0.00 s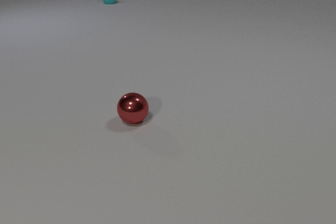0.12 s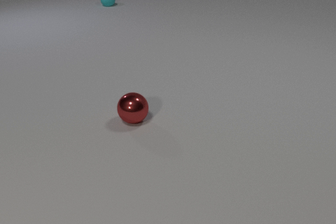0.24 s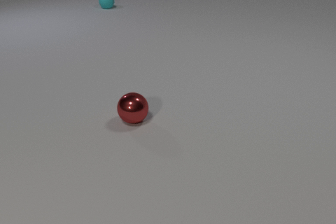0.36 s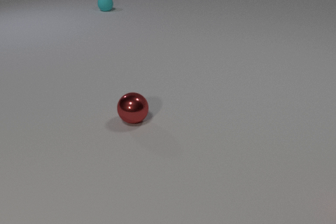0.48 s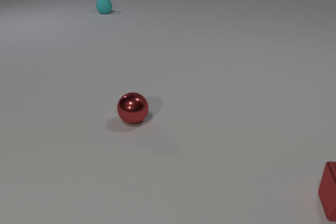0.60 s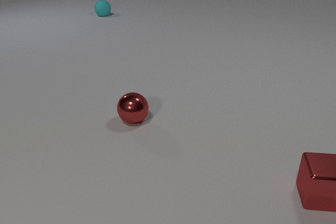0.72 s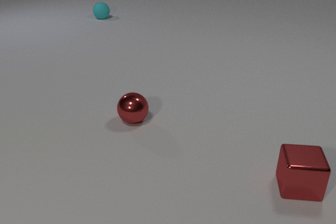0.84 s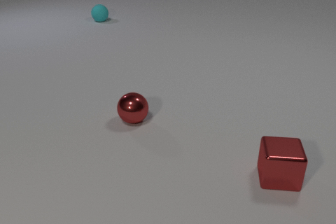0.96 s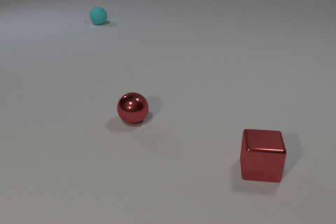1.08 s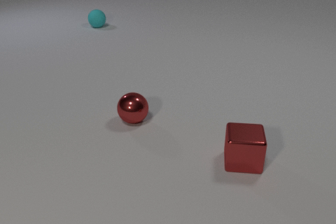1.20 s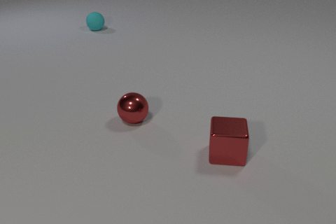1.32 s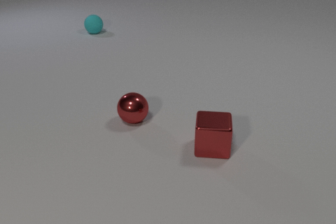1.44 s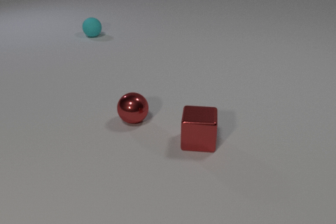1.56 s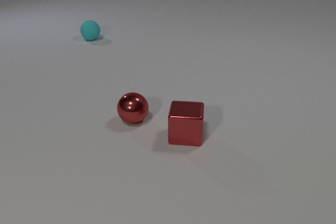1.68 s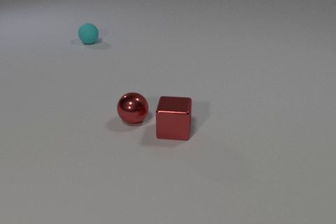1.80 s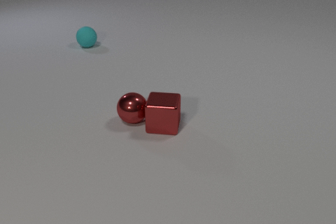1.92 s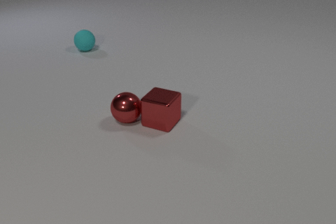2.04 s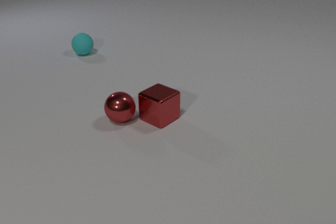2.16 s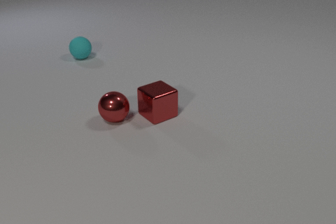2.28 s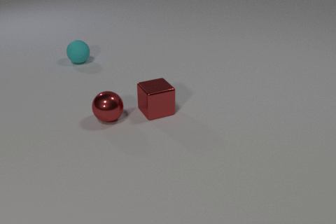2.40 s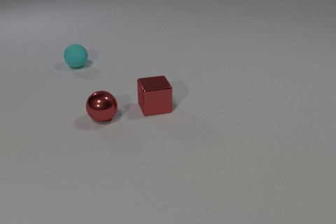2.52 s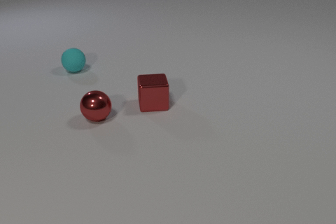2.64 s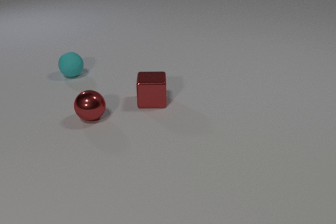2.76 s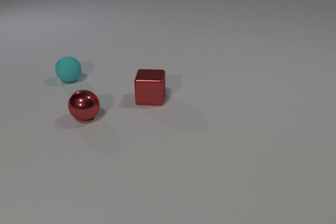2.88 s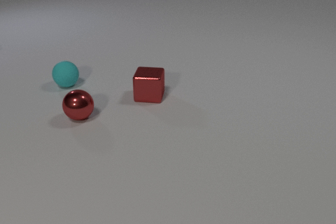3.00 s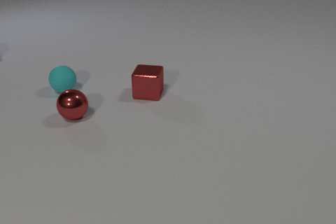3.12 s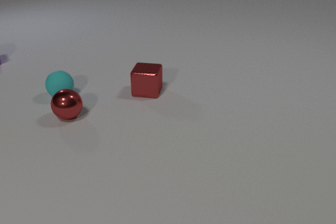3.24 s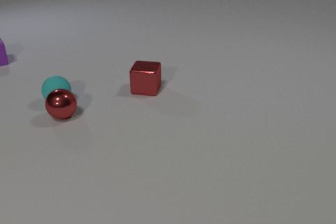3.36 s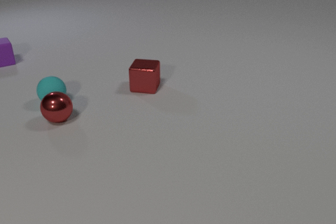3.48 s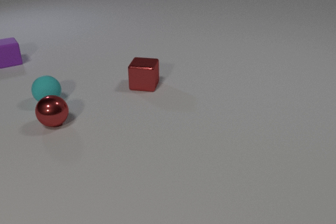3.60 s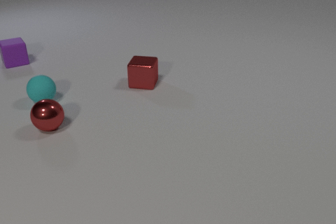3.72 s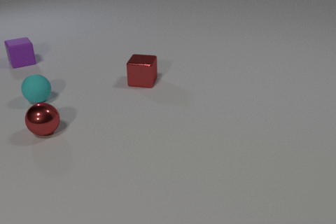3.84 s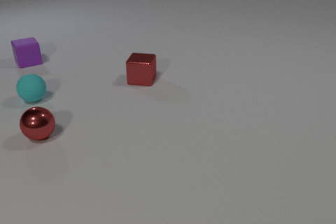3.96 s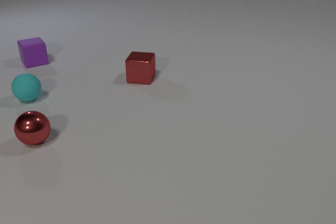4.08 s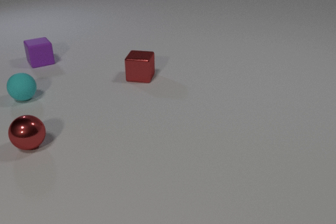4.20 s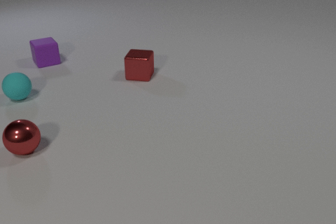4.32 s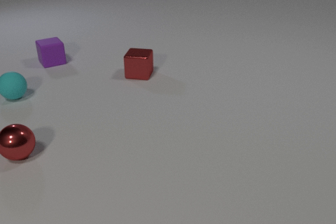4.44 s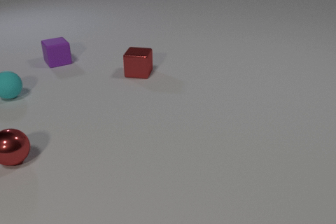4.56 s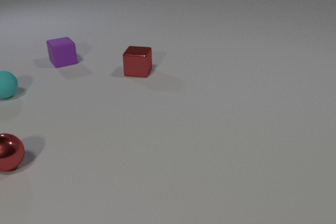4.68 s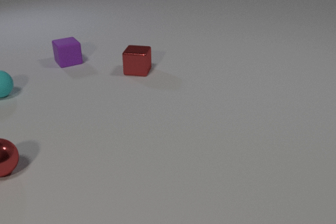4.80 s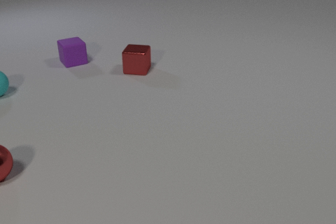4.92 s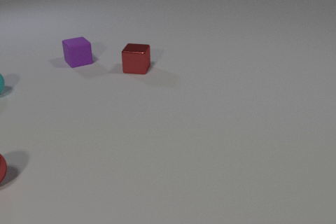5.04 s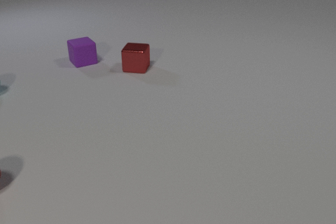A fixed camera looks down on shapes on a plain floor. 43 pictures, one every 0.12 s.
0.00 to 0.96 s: The red metal cube comes in at the right edge, slides to the left. The cyan rubber sphere rolls toward the camera.
0.96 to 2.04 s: The red metal cube slides to the left and away from the camera, spins clockwise seen from above by about 30 degrees, its near face sliding to the left. The red metal sphere rolls to the left. The cyan rubber sphere rolls toward the camera. The red metal cube and the red metal sphere collide.
2.04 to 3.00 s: The red metal cube slides away from the camera, spins so that its near face slides to the left, clockwise seen from above. The red metal sphere rolls to the left. The cyan rubber sphere rolls toward the camera.
3.00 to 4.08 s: The red metal cube slides away from the camera. The red metal sphere rolls to the left and toward the camera. The purple rubber cube comes in at the left edge, slides to the right. The cyan rubber sphere rolls to the left. The red metal sphere and the cyan rubber sphere collide.
4.08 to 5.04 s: The red metal cube slides away from the camera. The red metal sphere rolls toward the camera and to the left. The purple rubber cube slides to the right. The cyan rubber sphere rolls to the left and away from the camera.
How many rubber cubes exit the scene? 0.
What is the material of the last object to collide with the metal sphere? rubber.
What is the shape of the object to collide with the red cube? sphere.
